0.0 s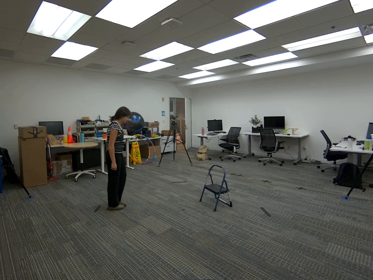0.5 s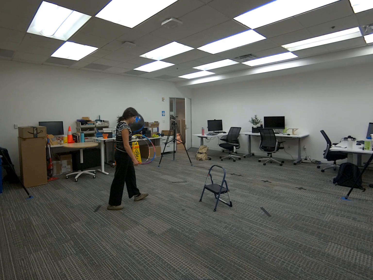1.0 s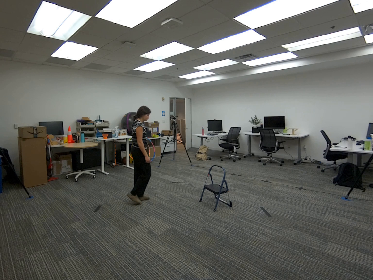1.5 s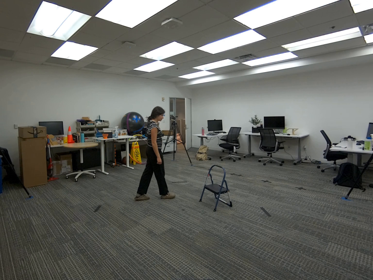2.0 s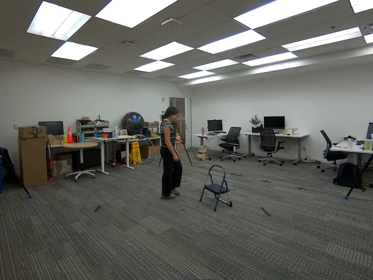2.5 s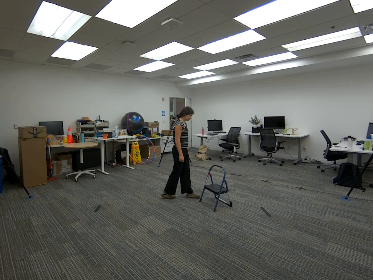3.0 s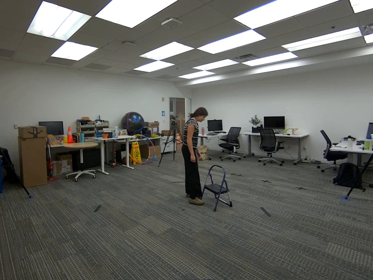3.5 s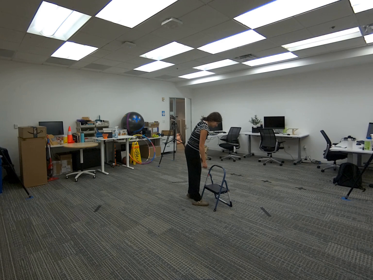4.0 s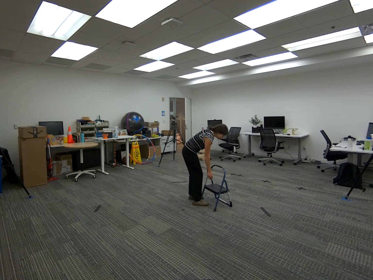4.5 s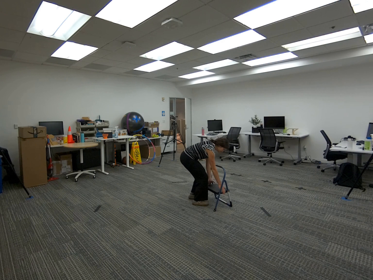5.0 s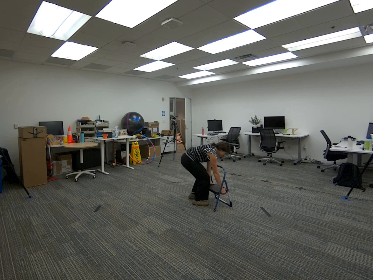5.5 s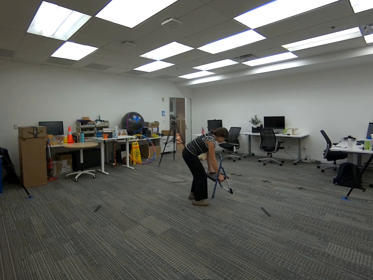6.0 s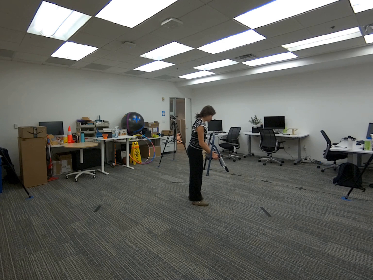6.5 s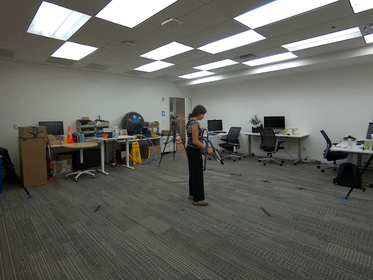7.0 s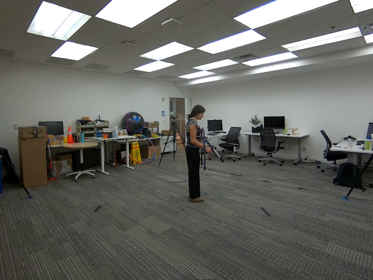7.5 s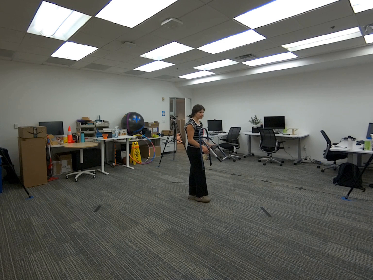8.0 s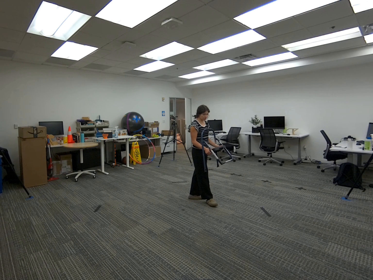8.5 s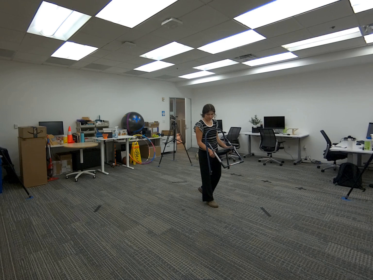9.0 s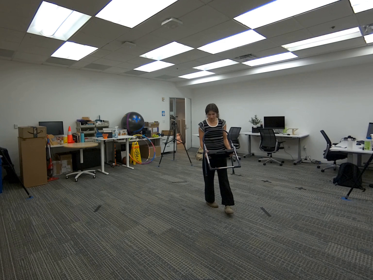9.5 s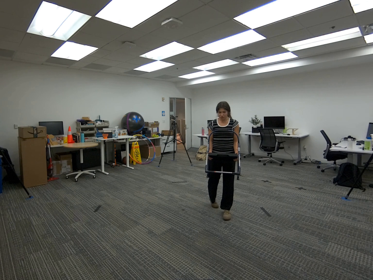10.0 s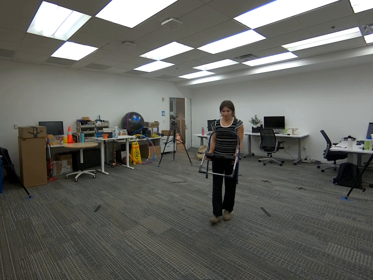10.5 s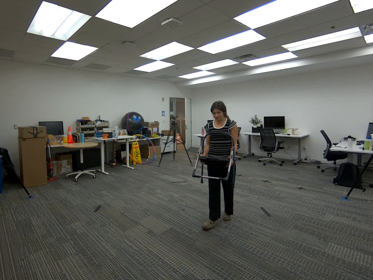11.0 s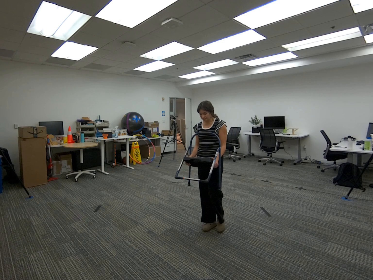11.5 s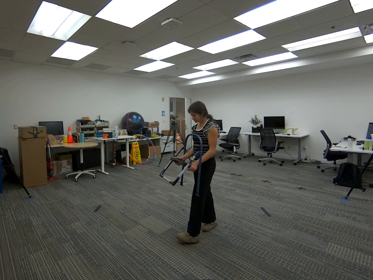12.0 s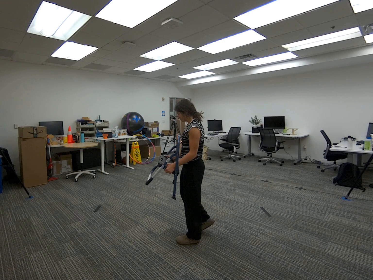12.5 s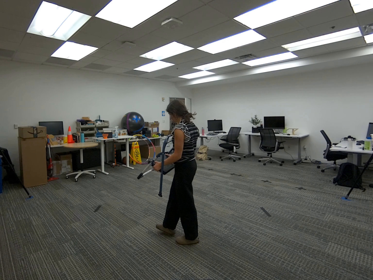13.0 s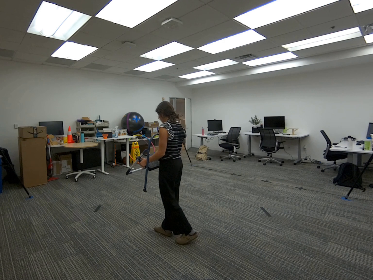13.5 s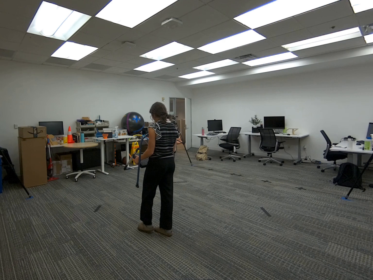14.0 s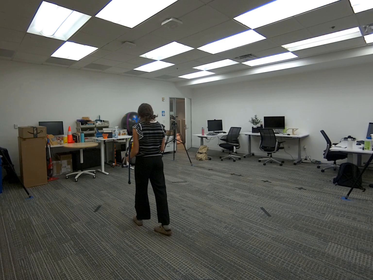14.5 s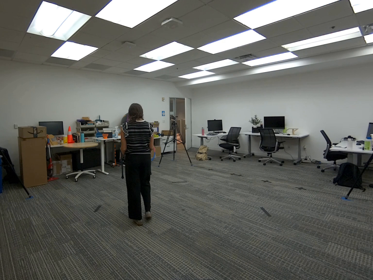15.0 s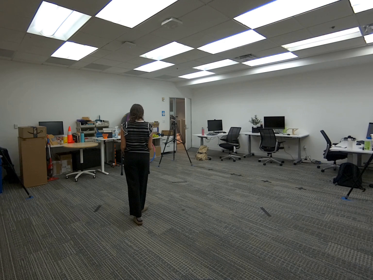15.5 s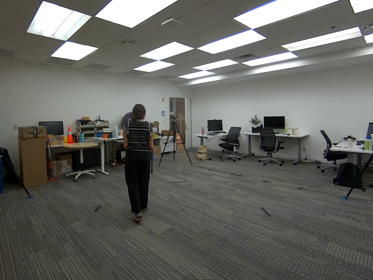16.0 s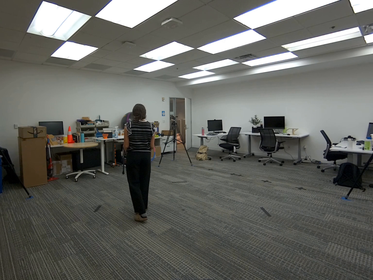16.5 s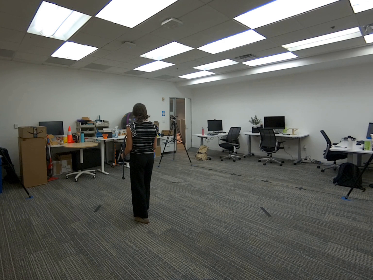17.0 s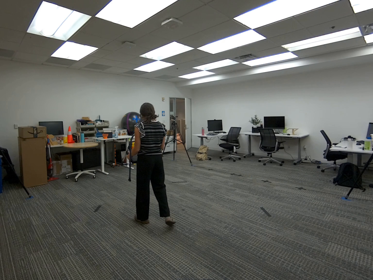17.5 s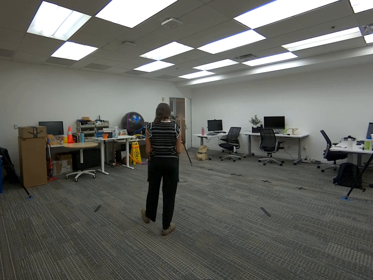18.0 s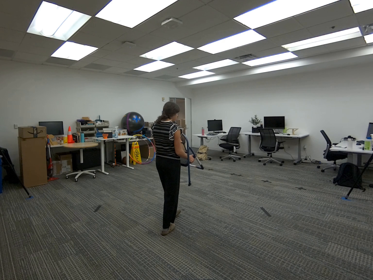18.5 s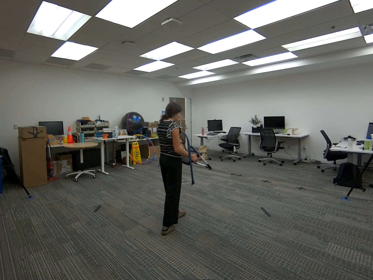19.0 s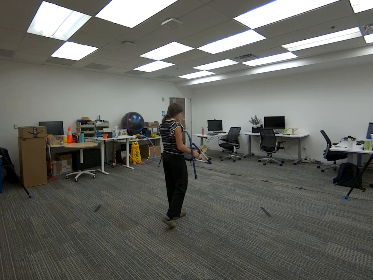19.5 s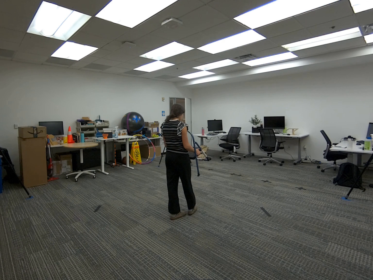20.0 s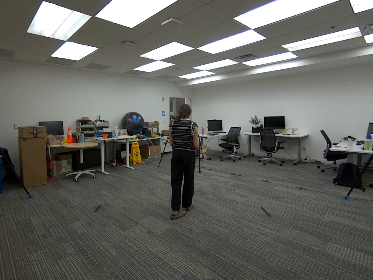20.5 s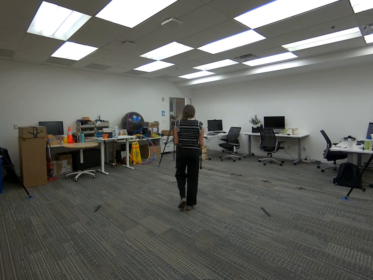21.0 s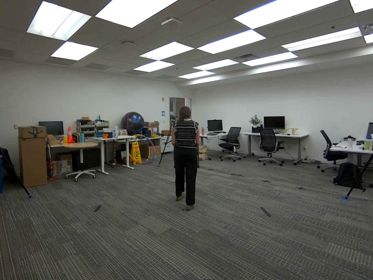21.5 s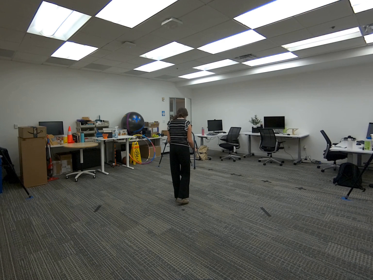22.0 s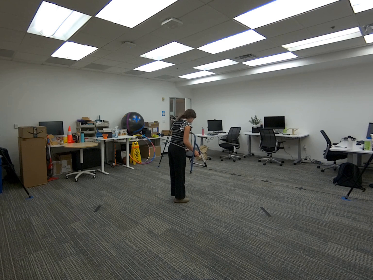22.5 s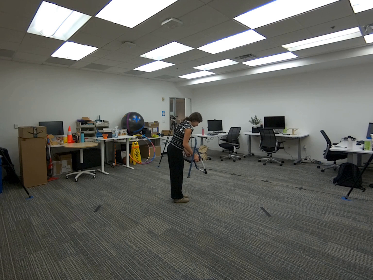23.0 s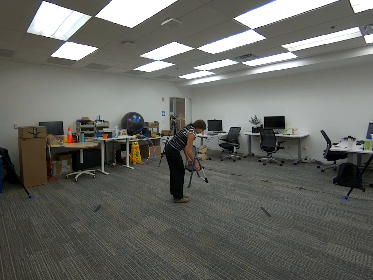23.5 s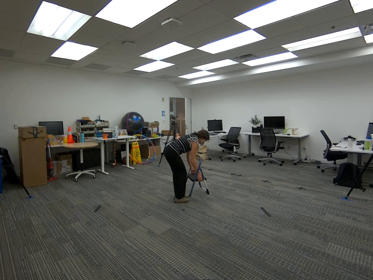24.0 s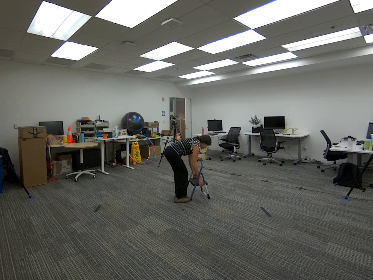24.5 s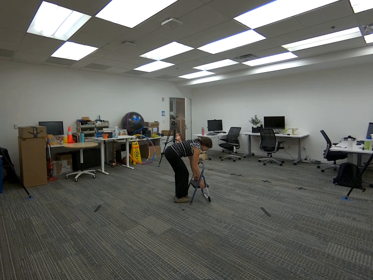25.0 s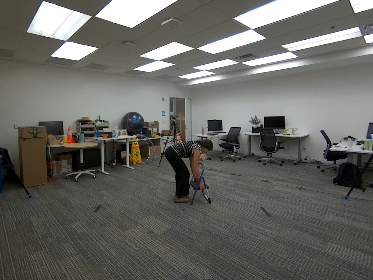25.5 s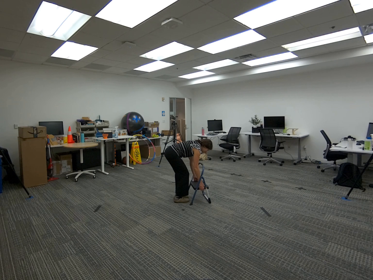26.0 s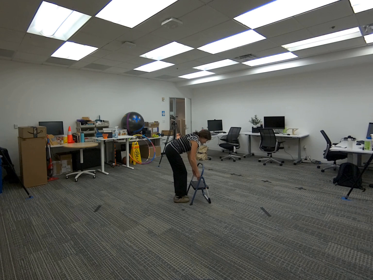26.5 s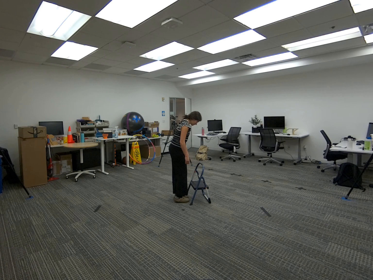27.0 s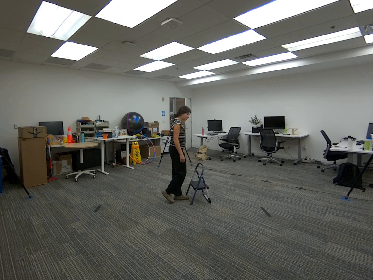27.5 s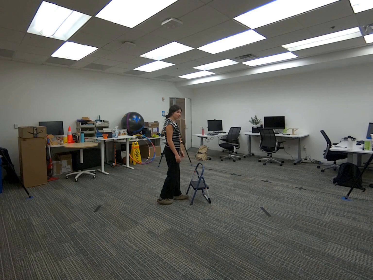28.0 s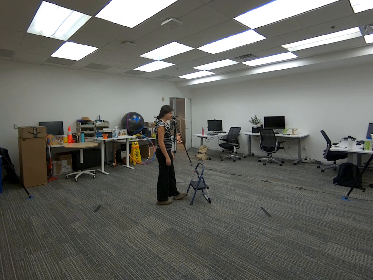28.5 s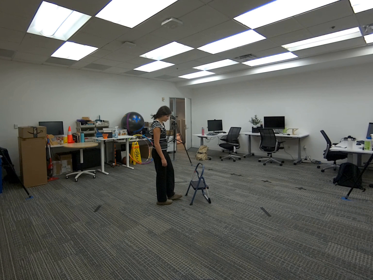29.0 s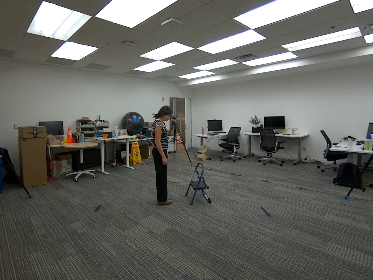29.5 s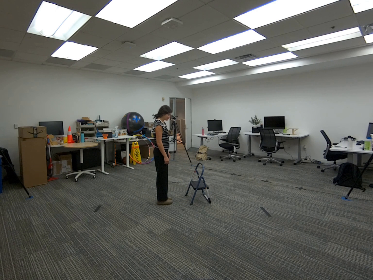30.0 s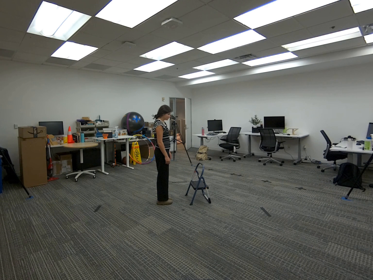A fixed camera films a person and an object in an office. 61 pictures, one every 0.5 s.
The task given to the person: Walk over to the step ladder and pick up the step ladder and move the step ladder to a different location.
